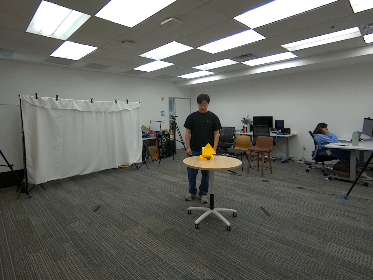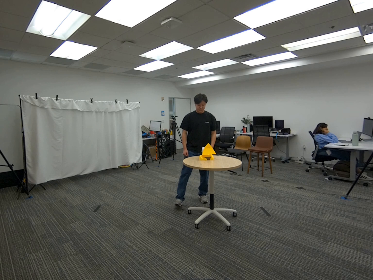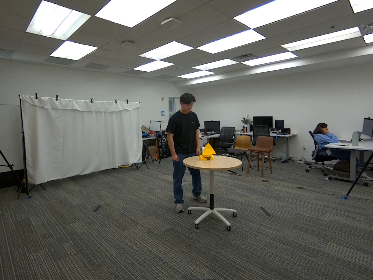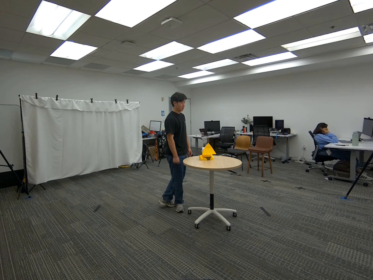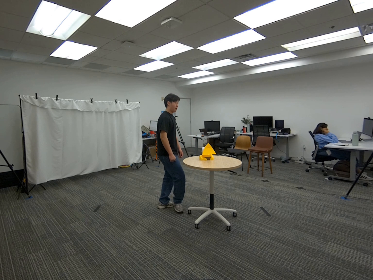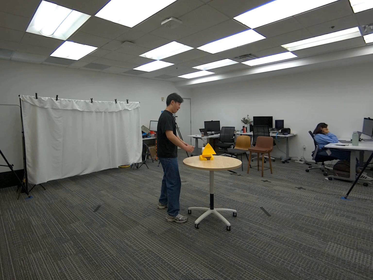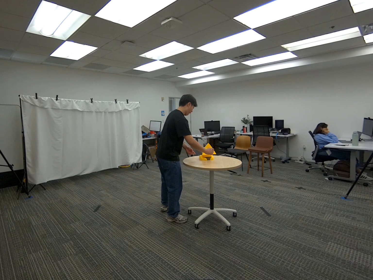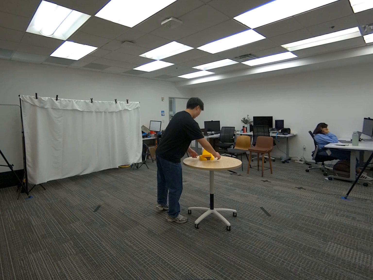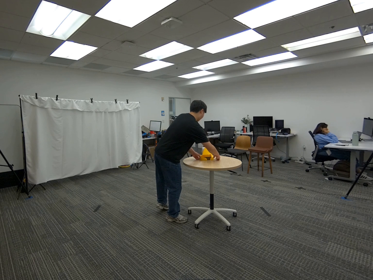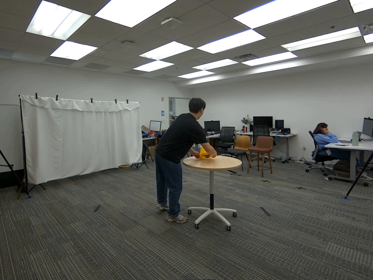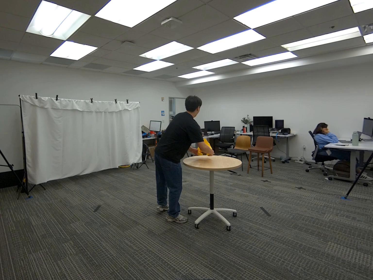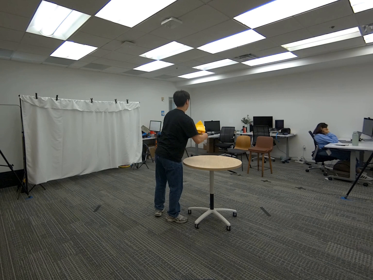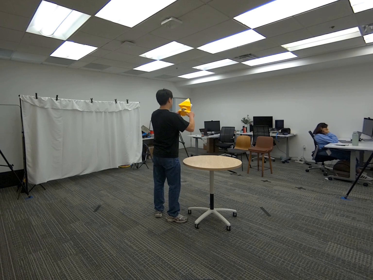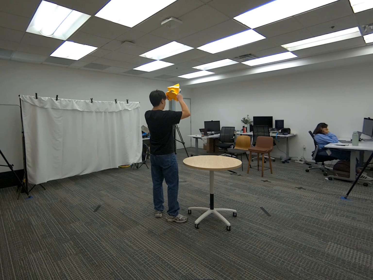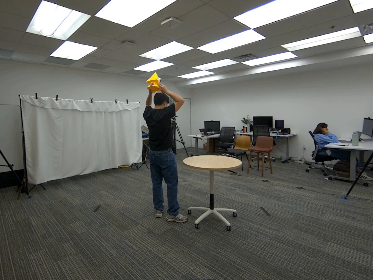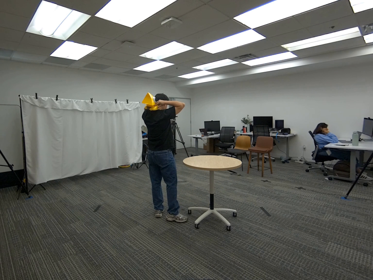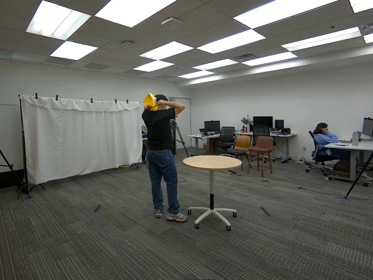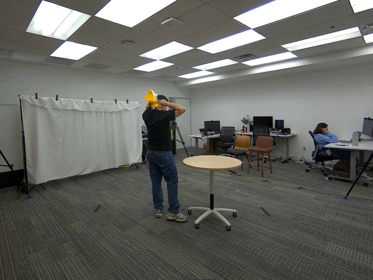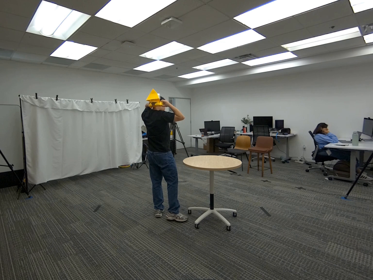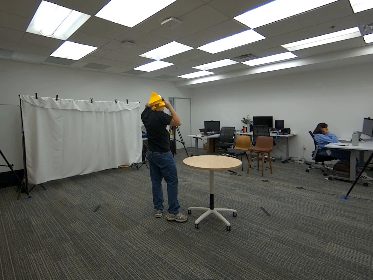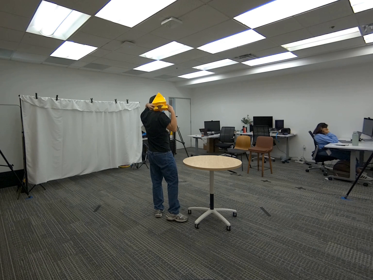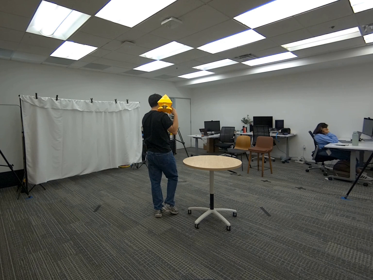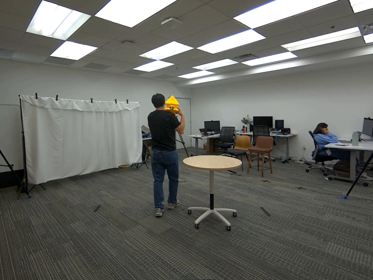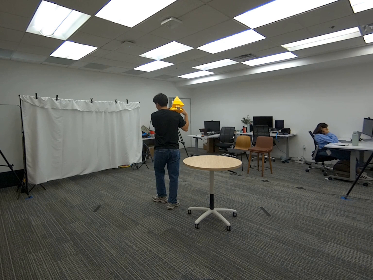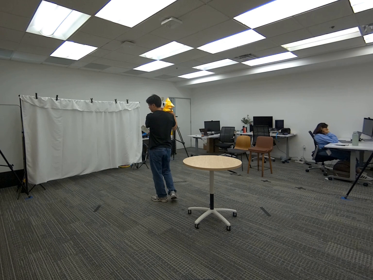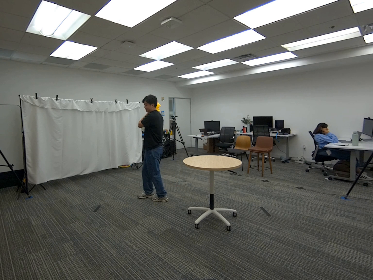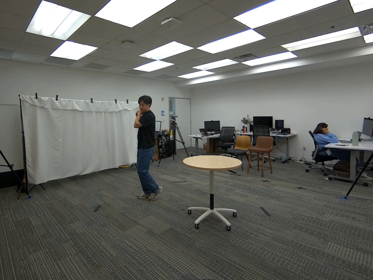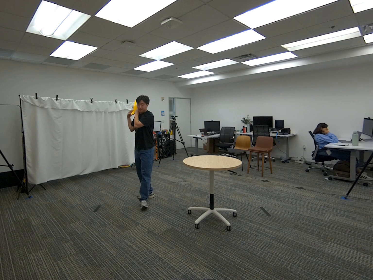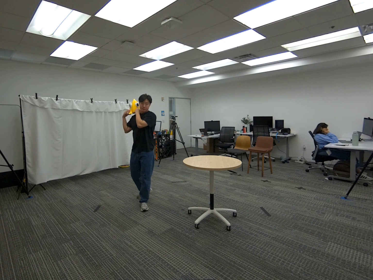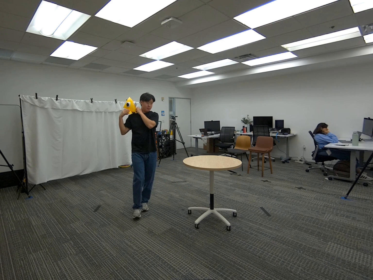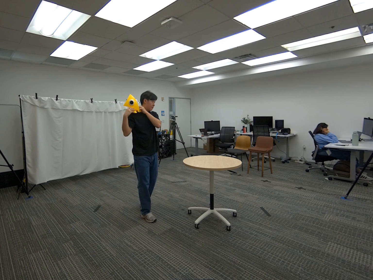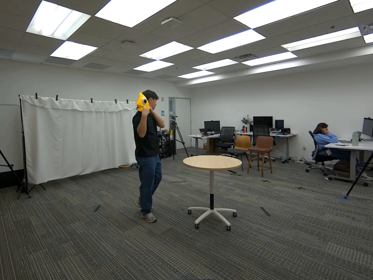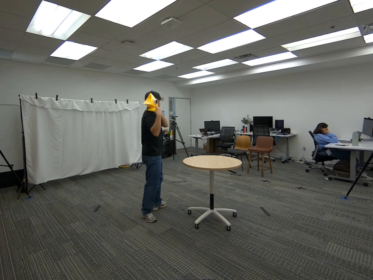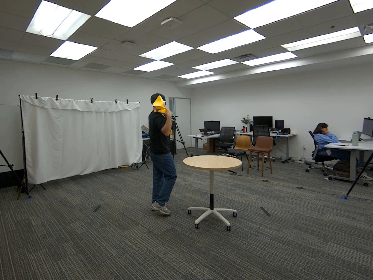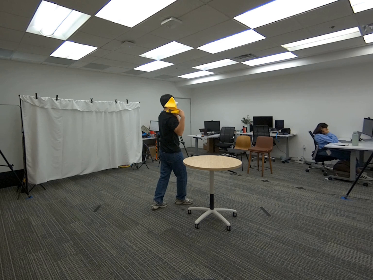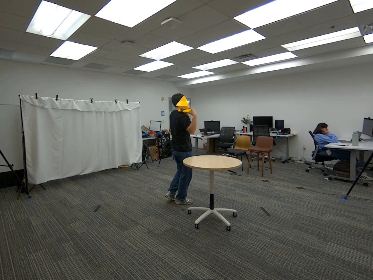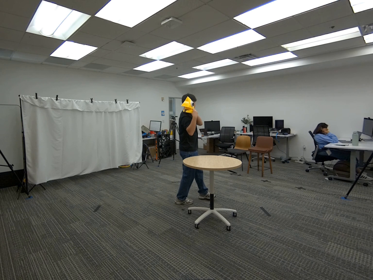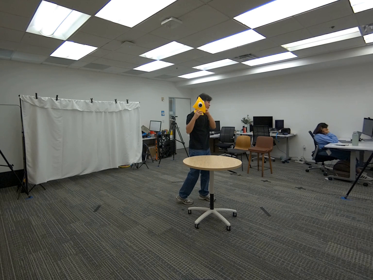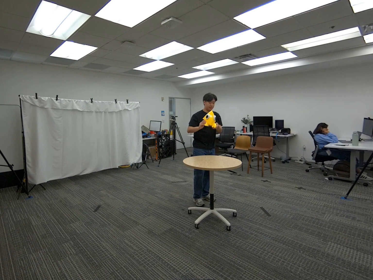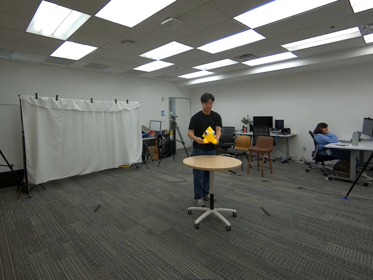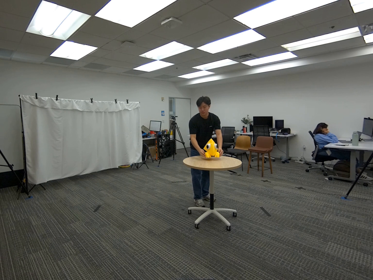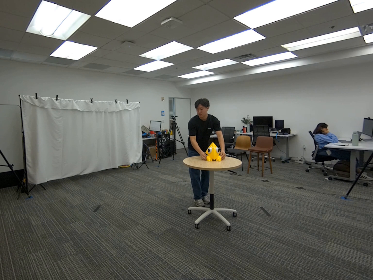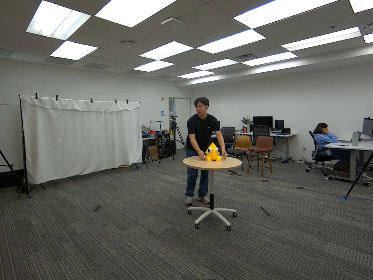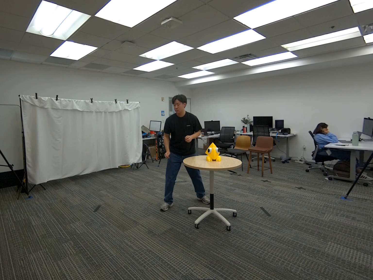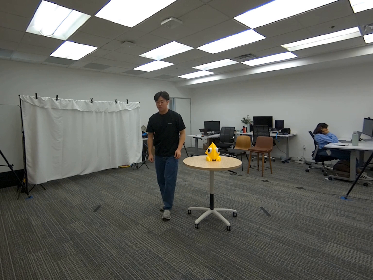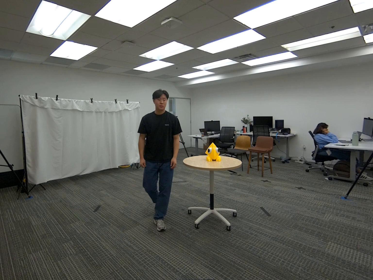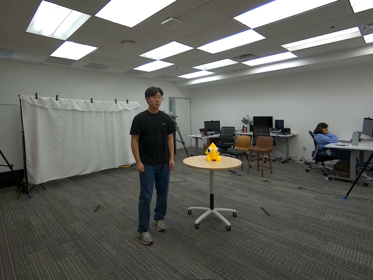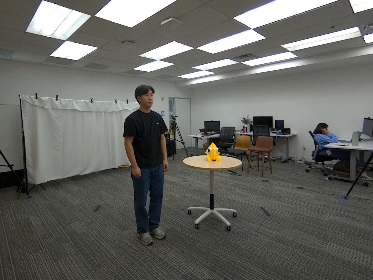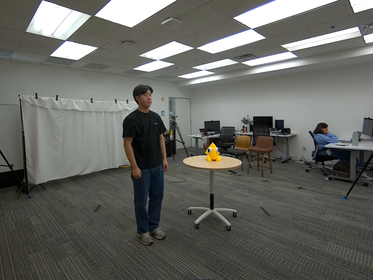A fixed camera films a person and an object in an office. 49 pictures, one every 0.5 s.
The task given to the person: Walk over to the yellow toy on the round table and pick it up with your both hands. Lift the toy and place it on your shoulder and walk around the bounding area. Place the toy on the round table when finished.
